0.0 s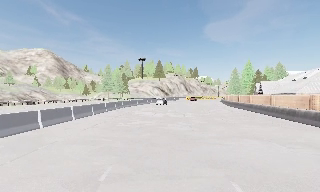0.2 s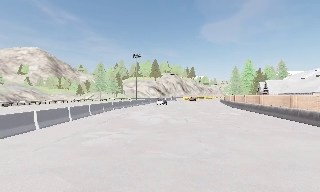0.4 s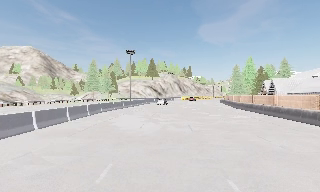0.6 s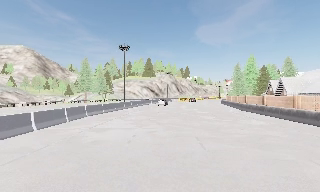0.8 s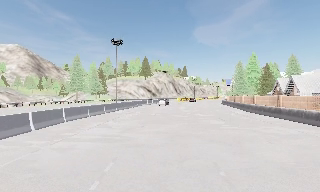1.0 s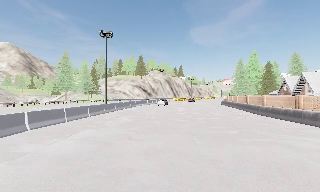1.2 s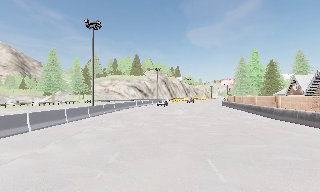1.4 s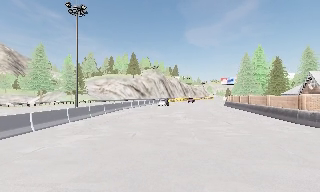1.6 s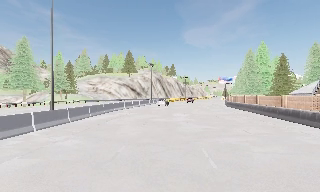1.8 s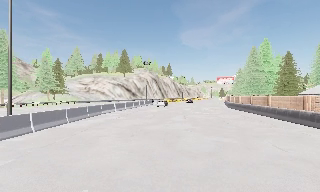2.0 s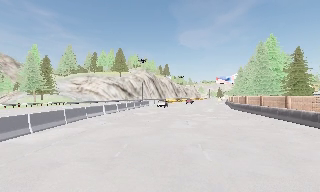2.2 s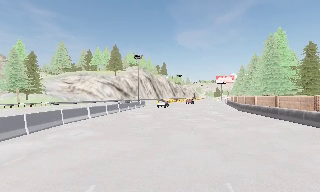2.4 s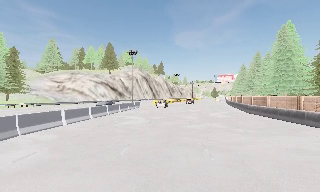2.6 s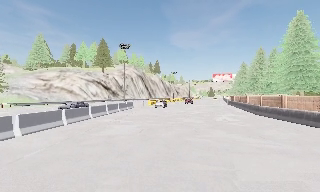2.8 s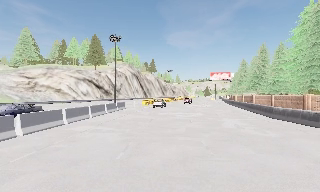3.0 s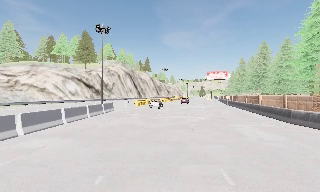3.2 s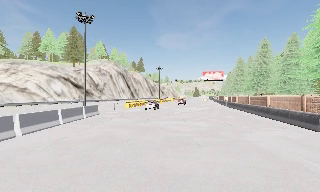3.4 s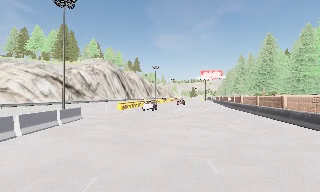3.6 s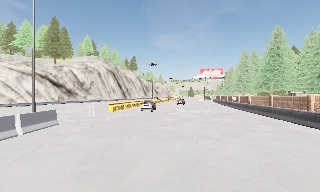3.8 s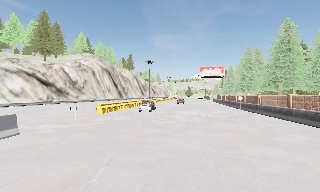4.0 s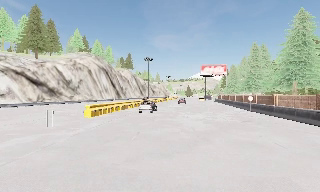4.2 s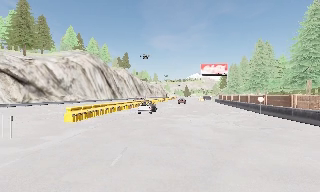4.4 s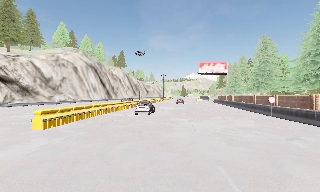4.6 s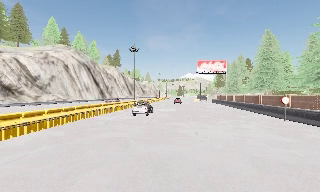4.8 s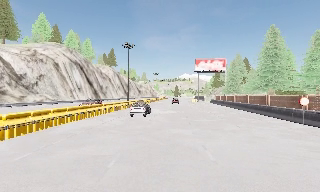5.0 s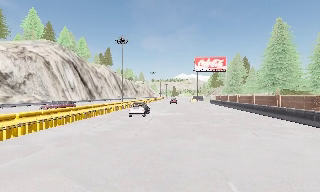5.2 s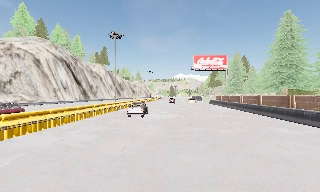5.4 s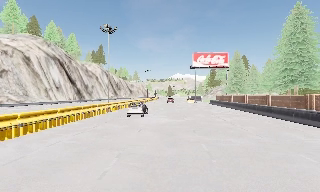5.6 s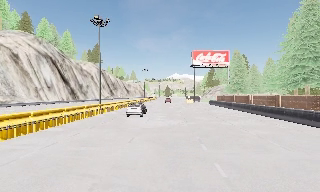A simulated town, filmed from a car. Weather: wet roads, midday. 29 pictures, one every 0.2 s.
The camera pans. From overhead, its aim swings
clockwise.
The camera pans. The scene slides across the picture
to the left.
0.0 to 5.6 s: The camera pans to its right, which is clockwise from overhead, by about 30 degrees. It travels forward, about 90 m.
The film runs forward here.
